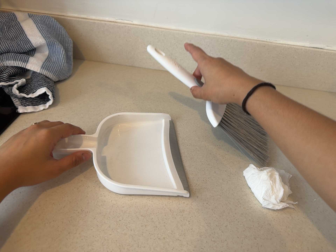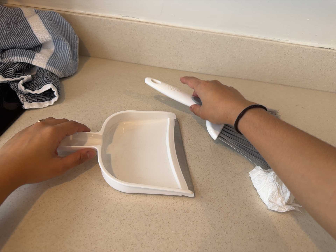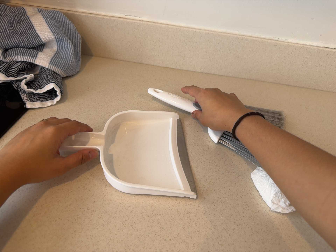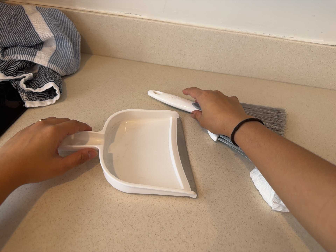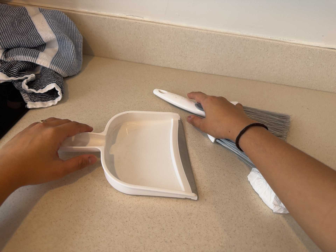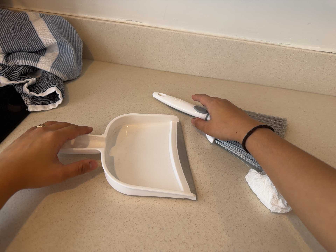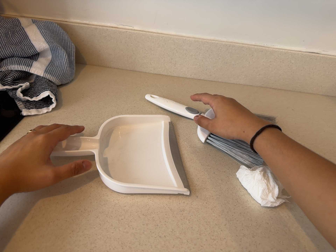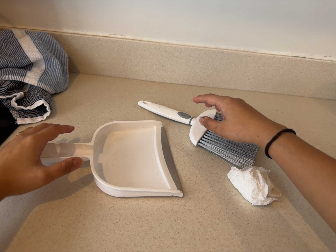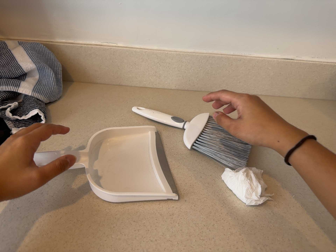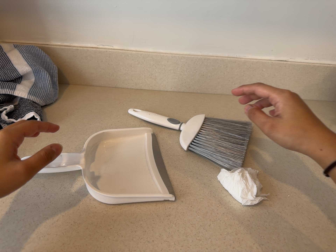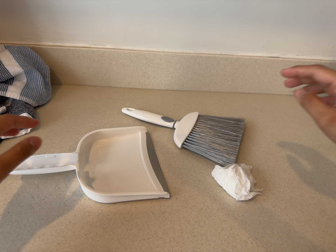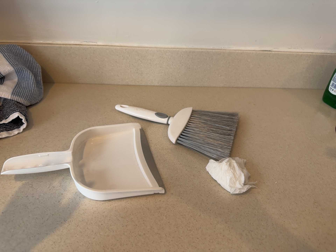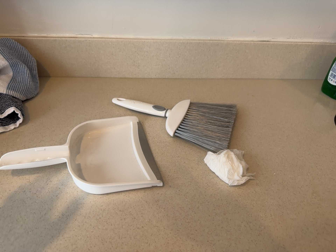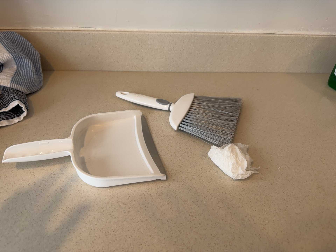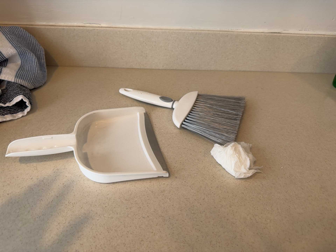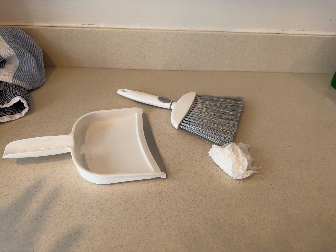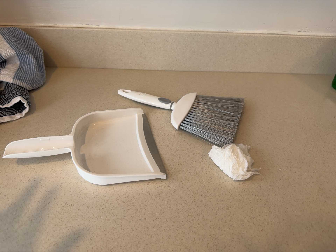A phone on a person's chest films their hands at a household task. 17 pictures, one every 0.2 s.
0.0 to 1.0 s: The camera keeps its place and its aim.
1.0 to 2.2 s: The camera rolls about its line of sight by about 10 degrees, and the scene rotates counterclockwise.
2.2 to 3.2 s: The camera shifts only a little, or ends up much as it began.
The film runs backward here.
